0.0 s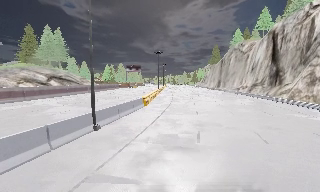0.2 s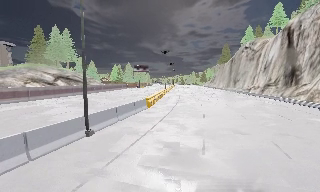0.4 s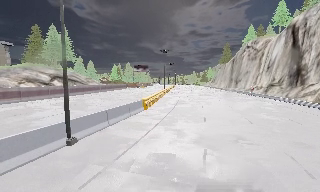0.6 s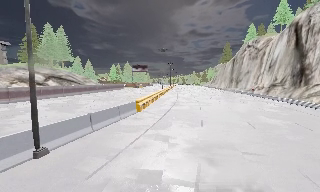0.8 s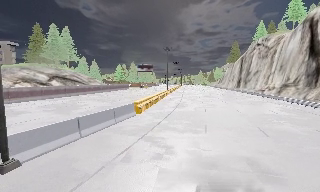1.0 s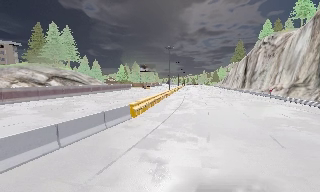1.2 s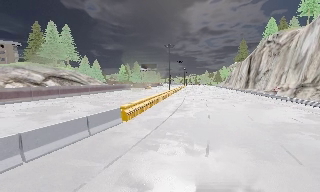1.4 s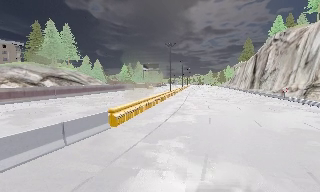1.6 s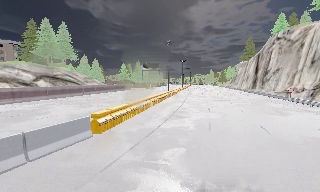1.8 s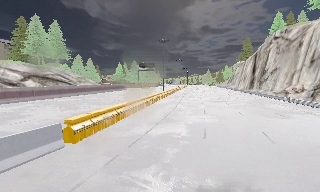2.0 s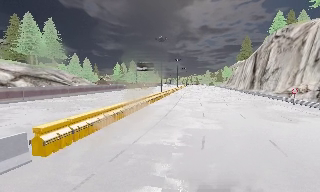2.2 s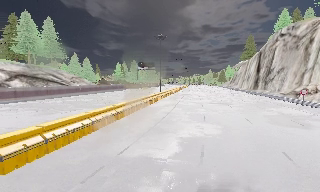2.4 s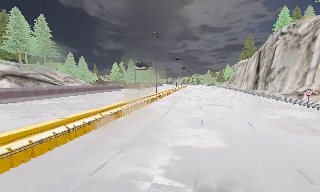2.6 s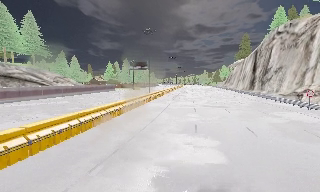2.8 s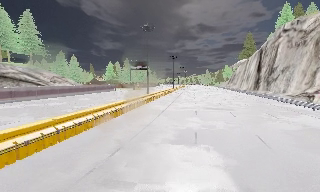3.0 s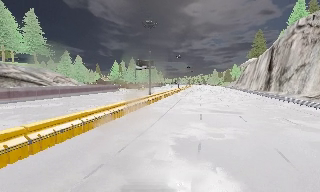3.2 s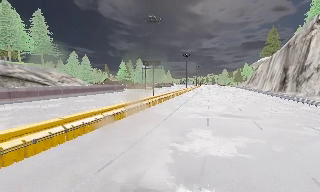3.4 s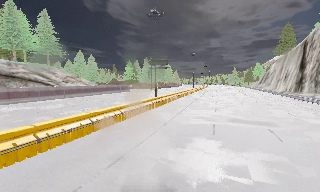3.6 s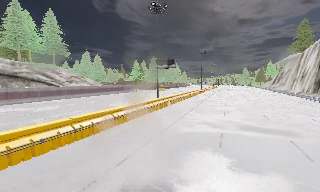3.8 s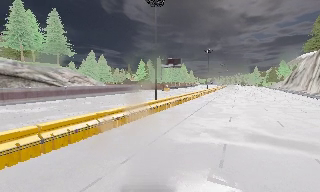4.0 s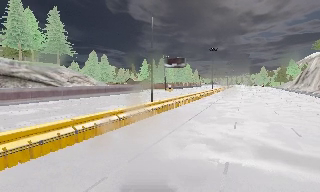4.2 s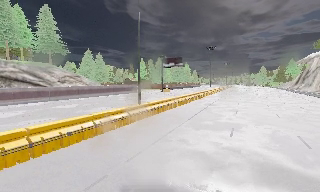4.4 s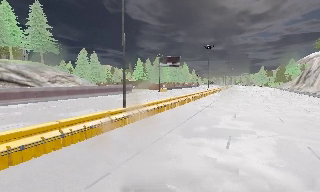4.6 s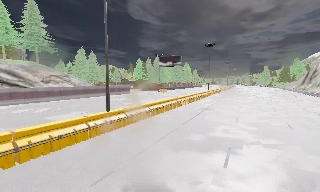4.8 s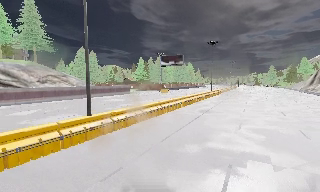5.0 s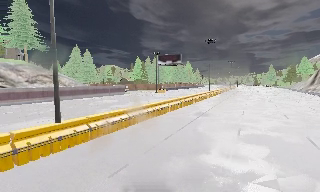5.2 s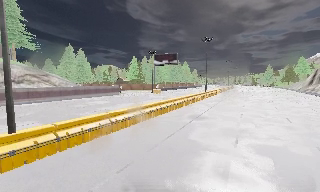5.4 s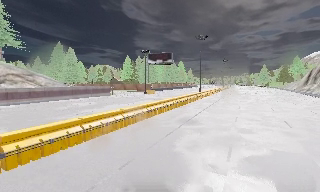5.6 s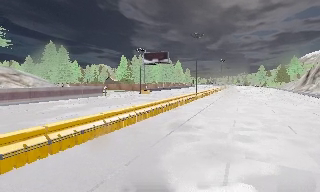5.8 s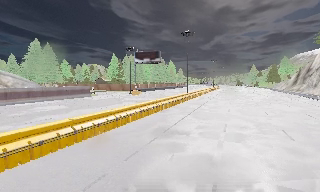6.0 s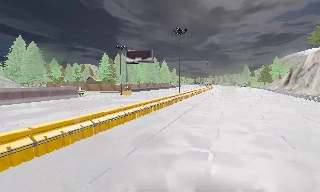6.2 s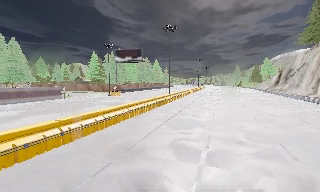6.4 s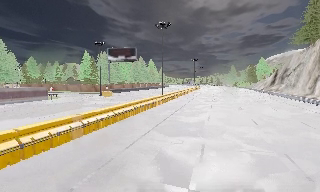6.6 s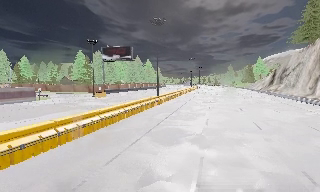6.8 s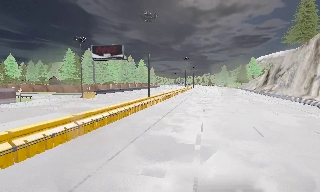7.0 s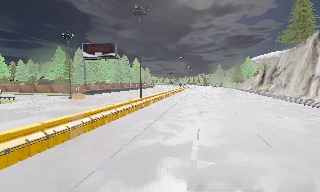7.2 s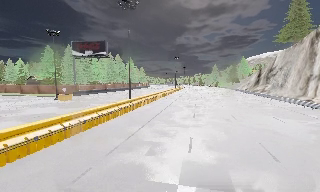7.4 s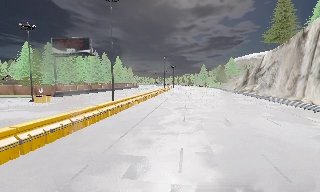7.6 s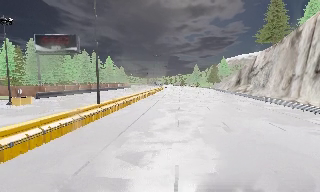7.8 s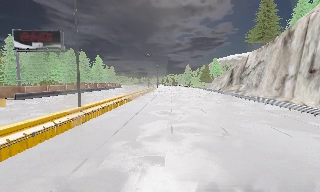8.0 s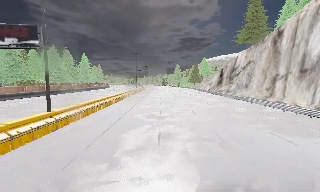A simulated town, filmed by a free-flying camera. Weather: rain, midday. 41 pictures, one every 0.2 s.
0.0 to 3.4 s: The camera pans to its left, which is counterclockwise from overhead, by about 15 degrees. It travels forward, about 30 m, so what stands in front looms larger.
3.4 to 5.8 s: The camera travels forward and to its right, about 20 m, so what stands in front looms larger.
5.8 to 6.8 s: The camera travels forward, about 8 m, so what stands in front looms larger.
6.8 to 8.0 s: The camera swings to its right by about 15 degrees, and the scene slides to the left. It travels forward, about 10 m, so what stands in front looms larger.
The film runs forward here.
